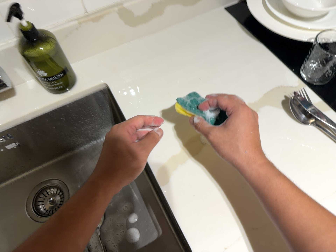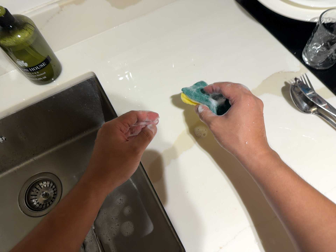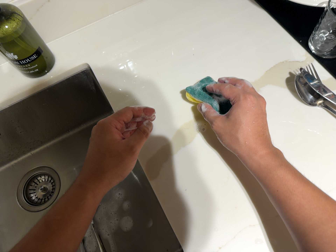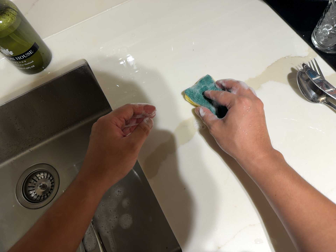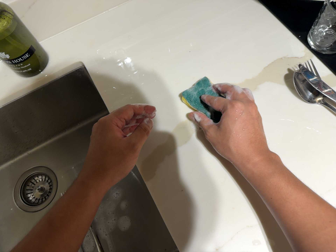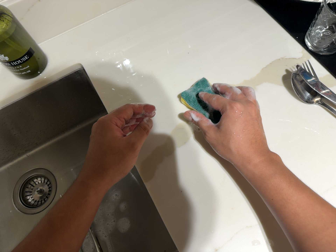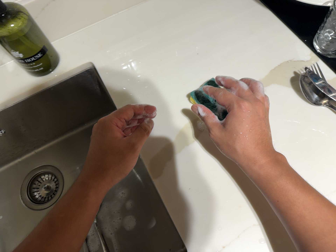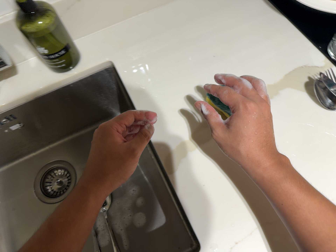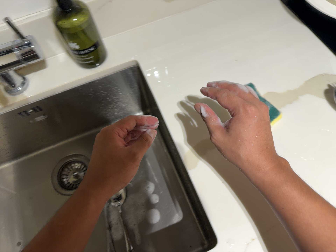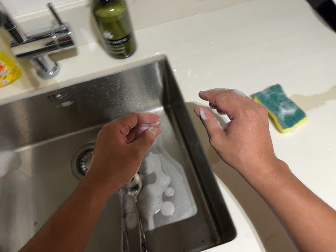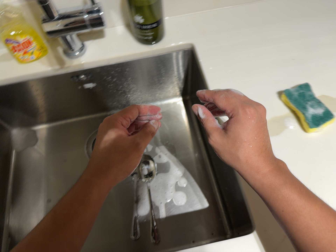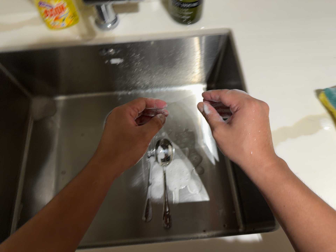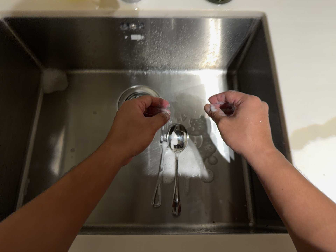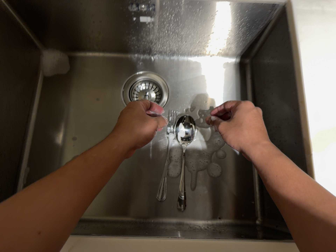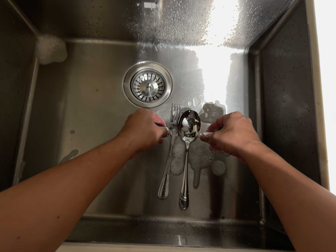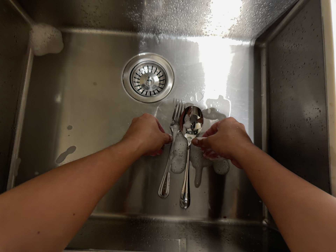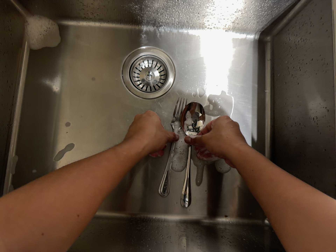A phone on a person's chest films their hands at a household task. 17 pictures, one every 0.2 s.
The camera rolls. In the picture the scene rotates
clockwise.
0.0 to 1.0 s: The camera travels forward, about 7 cm, so what stands in front looms larger.
1.0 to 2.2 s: The camera travels to its left and toward the bottom of its view, about 18 cm, so close, fixed things drift to the right. It rolls about its line of sight by about 25 degrees, and the scene rotates clockwise.
2.2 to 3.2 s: The camera travels forward, toward the top of its view and to its left, about 16 cm, so what stands in front looms larger. Its aim tips toward the bottom of its view by about 15 degrees. It rolls about its line of sight by about 10 degrees, and the scene rotates clockwise.
The film runs forward here.
